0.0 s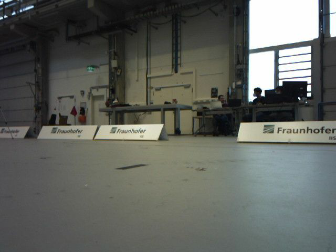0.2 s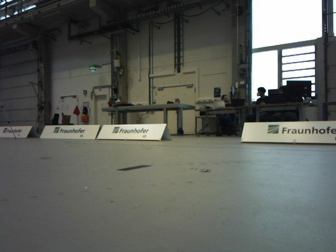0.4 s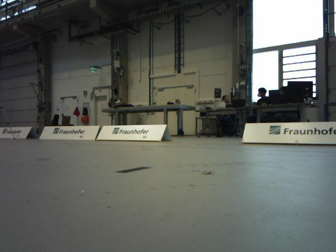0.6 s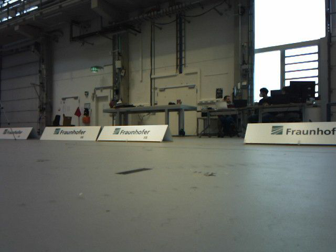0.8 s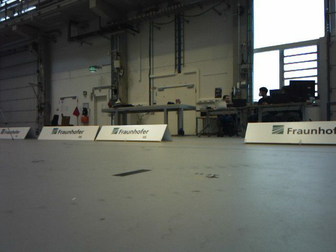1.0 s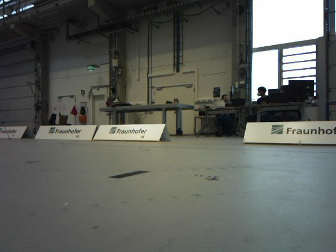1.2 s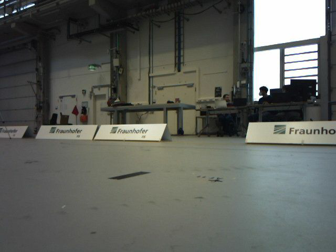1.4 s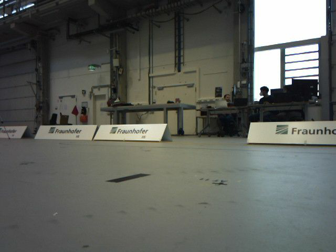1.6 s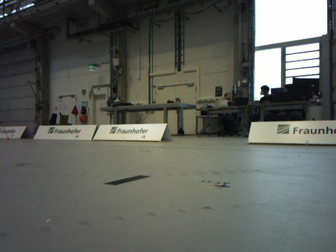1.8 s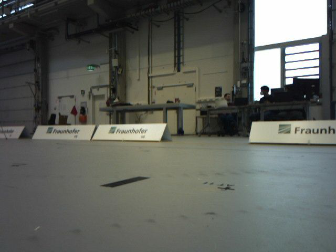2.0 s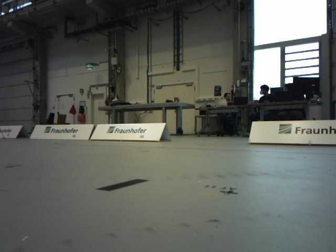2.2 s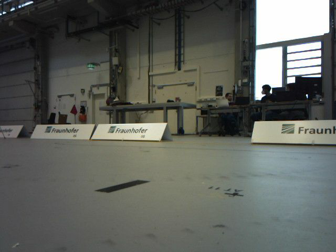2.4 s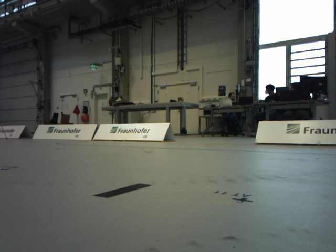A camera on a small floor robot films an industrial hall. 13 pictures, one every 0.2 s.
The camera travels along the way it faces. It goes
forward.
0.0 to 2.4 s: The camera travels forward, about 0.5 m, so what stands in front looms larger.
The film runs forward here.
